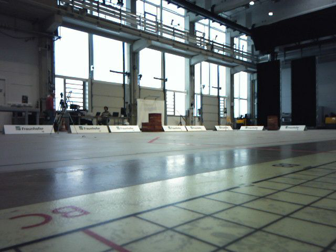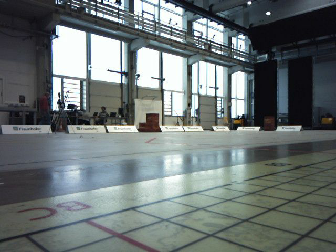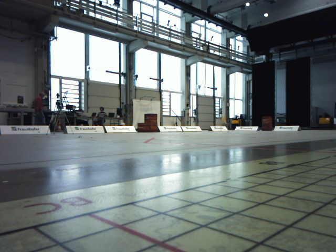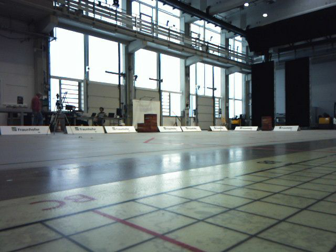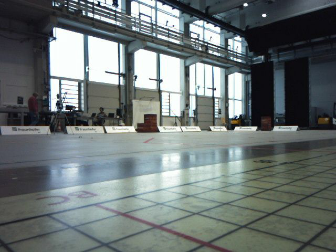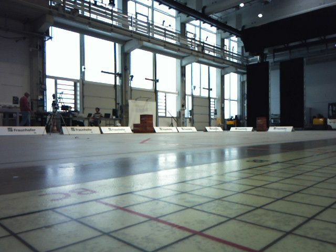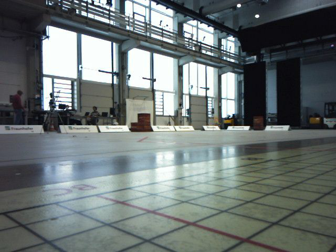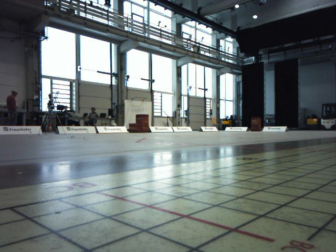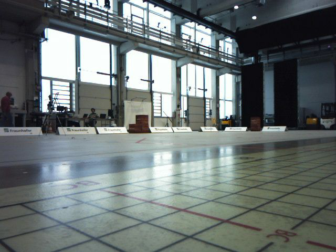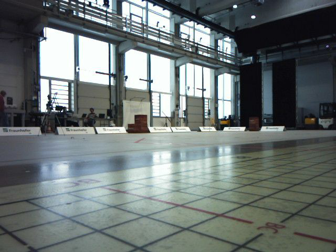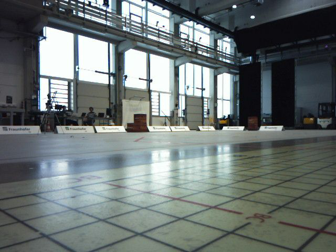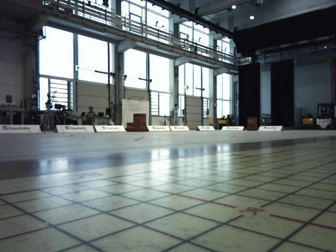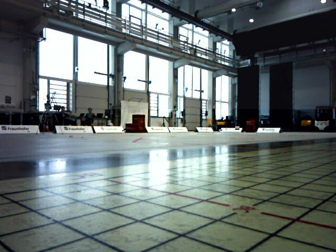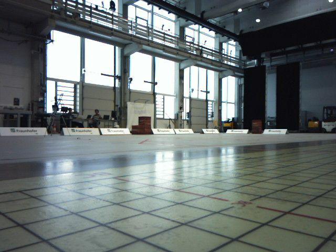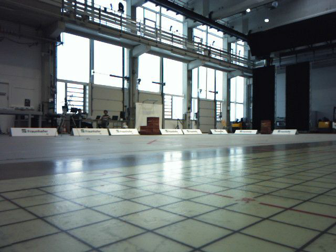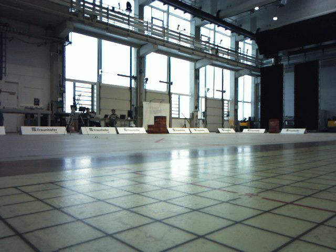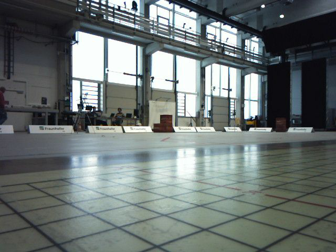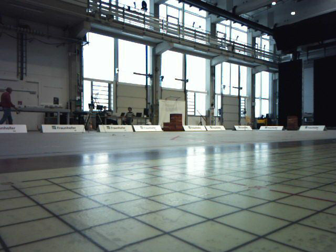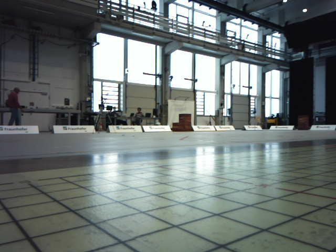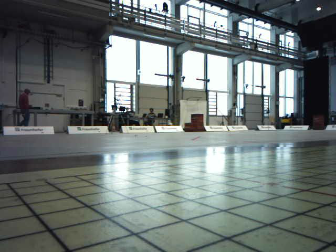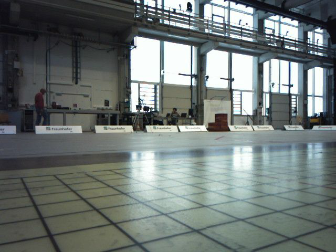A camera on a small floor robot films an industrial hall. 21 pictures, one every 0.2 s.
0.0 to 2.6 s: The camera travels backward, about 0.5 m, so what stands in front gets smaller.
2.6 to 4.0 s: The camera pans to its left, which is counterclockwise from overhead, by about 15 degrees. It travels backward, about 0.3 m, so what stands in front gets smaller.
The film runs backward here.
